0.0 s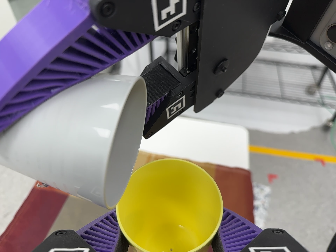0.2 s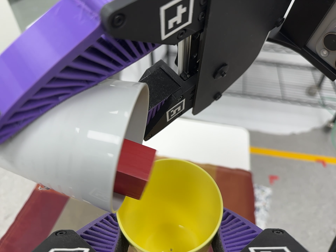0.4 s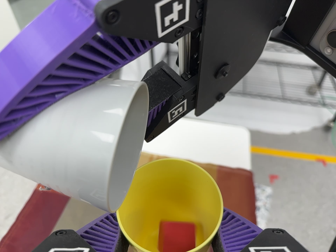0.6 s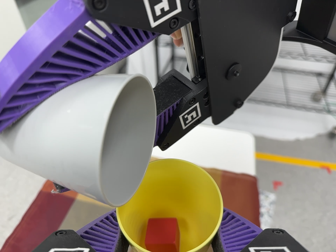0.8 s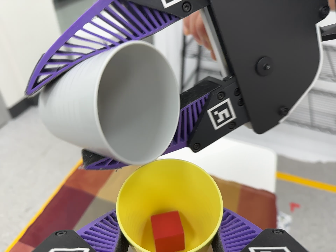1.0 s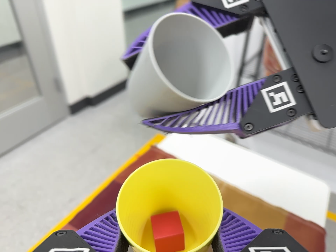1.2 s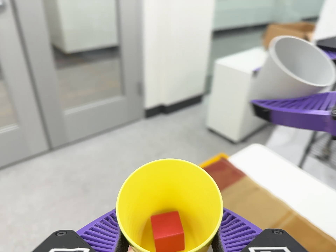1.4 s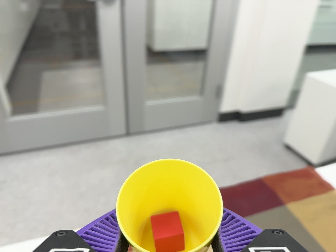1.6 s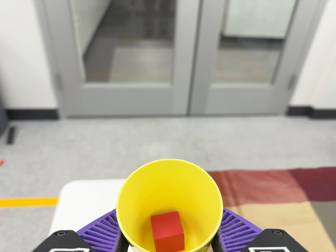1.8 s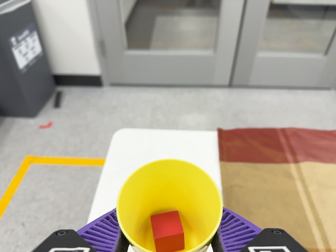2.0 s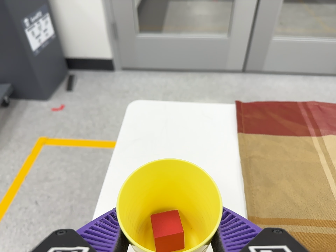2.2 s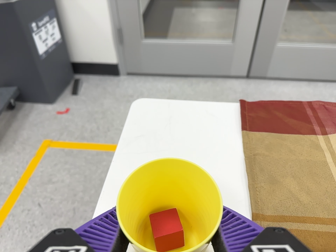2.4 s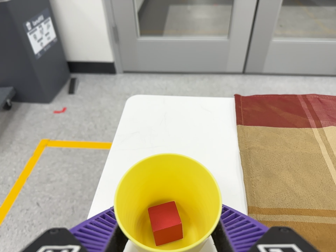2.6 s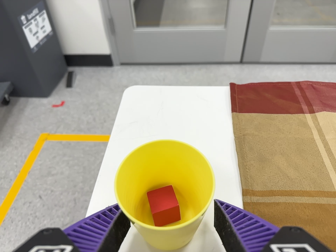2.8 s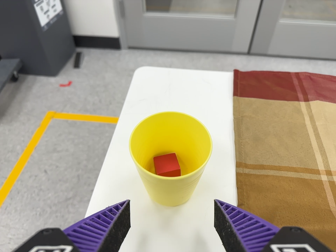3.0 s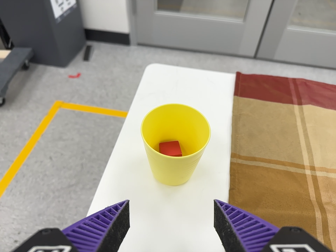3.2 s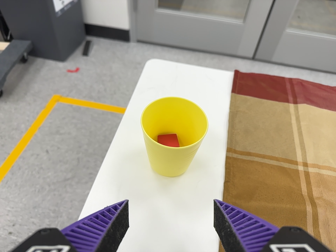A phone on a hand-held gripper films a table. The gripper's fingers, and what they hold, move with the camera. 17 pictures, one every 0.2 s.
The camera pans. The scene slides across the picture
to the right.
The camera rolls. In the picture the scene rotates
clockwise.
0.0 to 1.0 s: The camera swings to its left by about 15 degrees, and the scene slides to the right. It rolls about its line of sight by about 15 degrees, and the scene rotates clockwise.
1.0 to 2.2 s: The camera pans to its left by about 55 degrees. It travels toward the bottom of its view and to its left, about 26 cm, so close, fixed things drift upward. It rolls about its line of sight by about 35 degrees, and the scene rotates clockwise.
2.2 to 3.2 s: The camera travels backward and toward the bottom of its view, about 10 cm, so what stands in front gets smaller.
The film runs forward here.
